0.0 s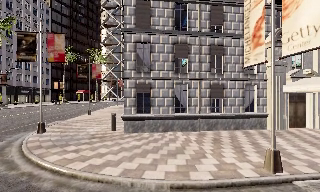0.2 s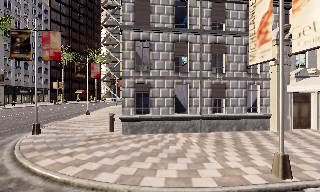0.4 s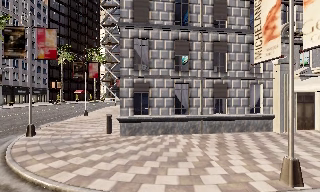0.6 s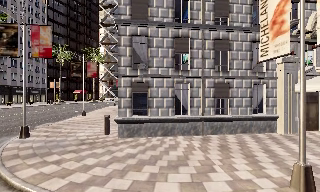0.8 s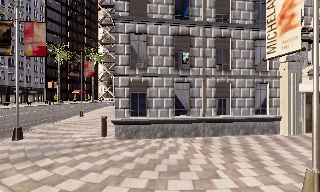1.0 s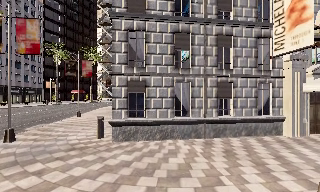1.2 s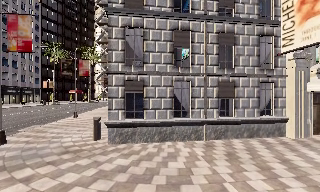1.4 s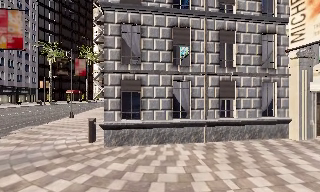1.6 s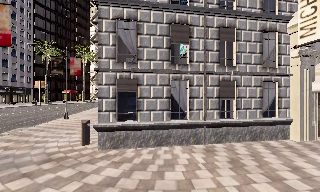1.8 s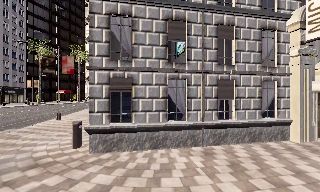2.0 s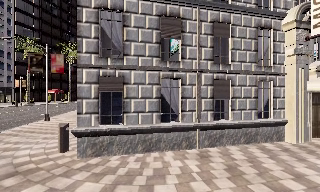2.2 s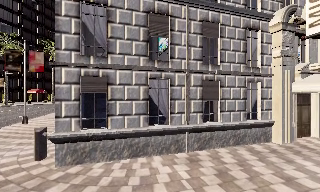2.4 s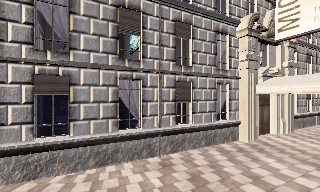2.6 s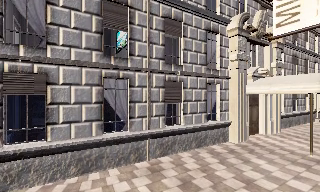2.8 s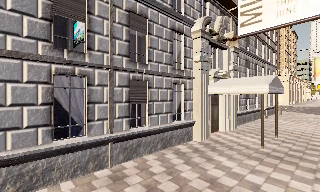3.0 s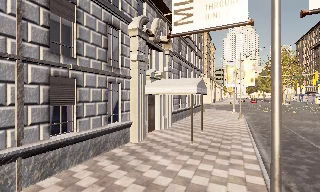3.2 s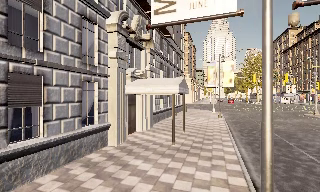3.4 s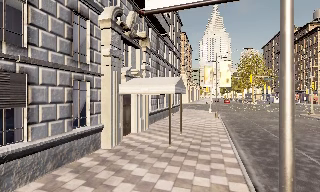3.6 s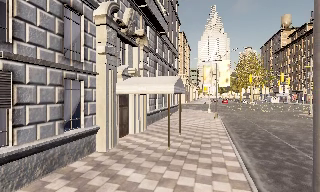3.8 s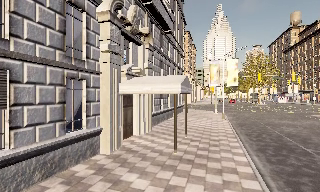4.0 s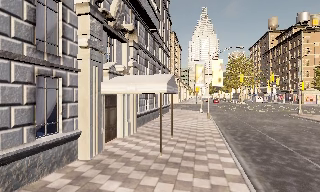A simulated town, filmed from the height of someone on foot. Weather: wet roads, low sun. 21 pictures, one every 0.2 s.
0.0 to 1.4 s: The camera travels forward, about 2.5 m, so what stands in front looms larger.
1.4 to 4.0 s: The camera pans to its right, which is clockwise from overhead, by about 65 degrees. It travels forward, about 5 m.
The film runs forward here.
